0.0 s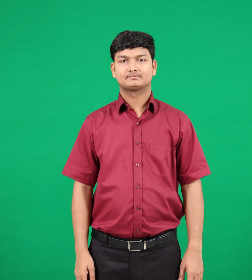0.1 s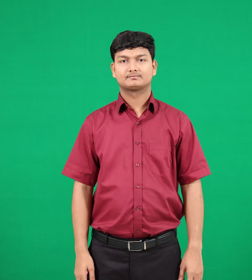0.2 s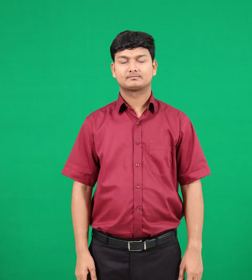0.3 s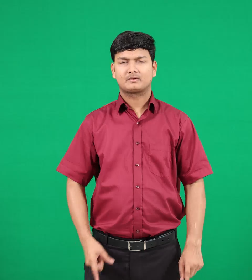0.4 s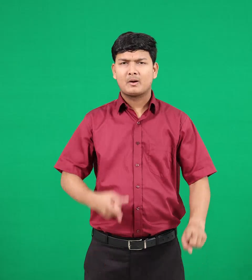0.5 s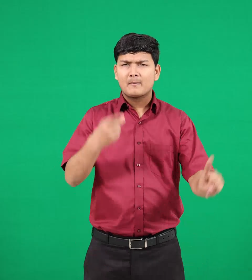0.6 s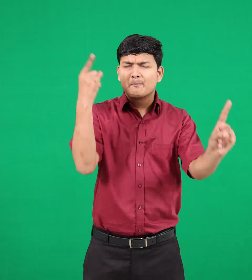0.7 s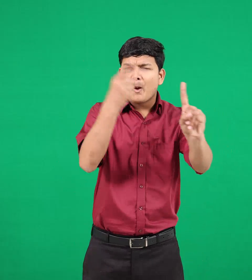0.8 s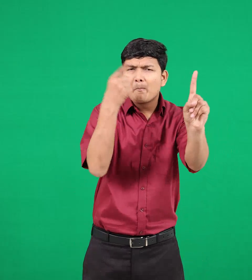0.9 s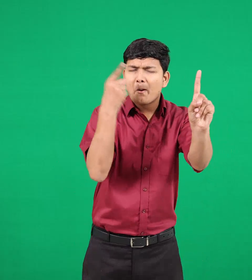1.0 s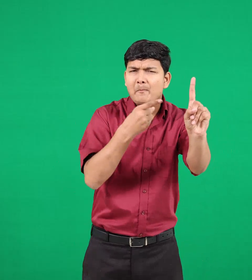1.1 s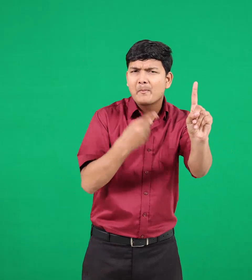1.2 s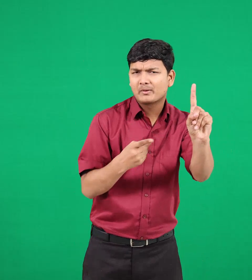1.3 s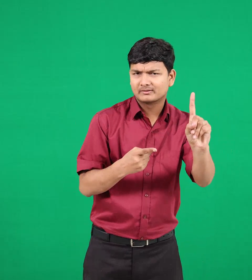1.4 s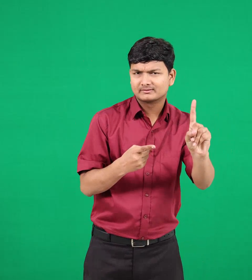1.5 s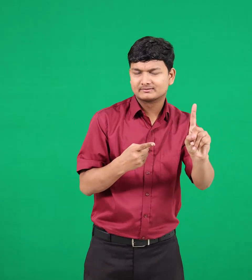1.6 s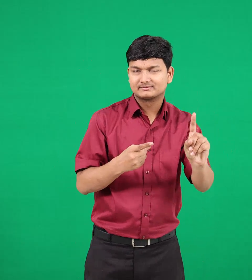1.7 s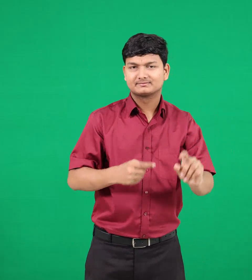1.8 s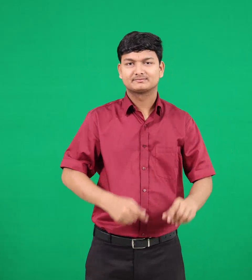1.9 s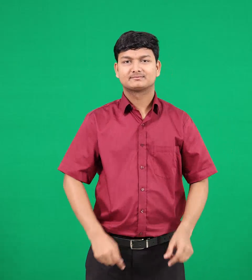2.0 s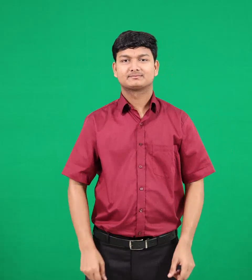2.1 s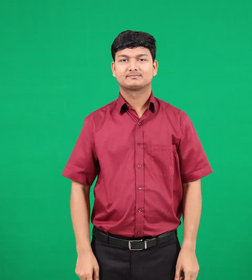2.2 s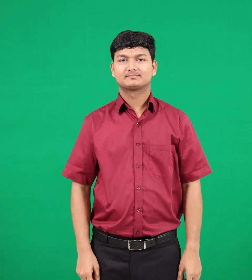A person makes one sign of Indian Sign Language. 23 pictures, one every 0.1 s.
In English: points
